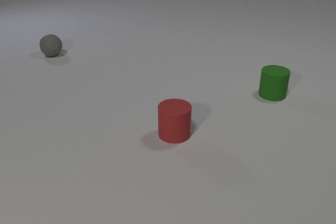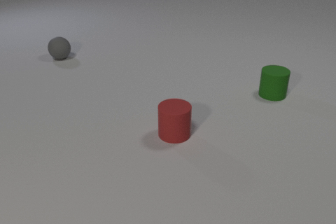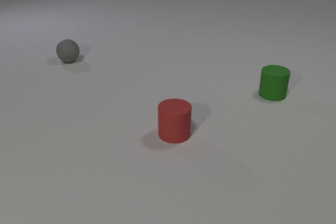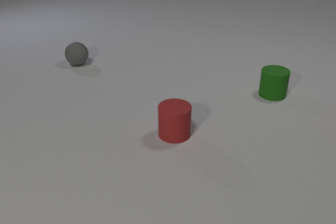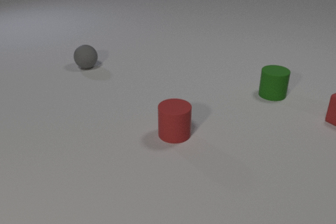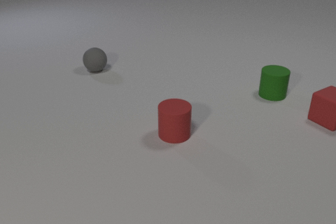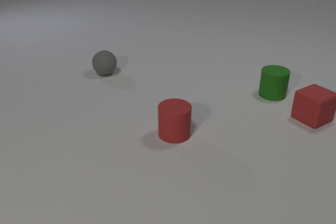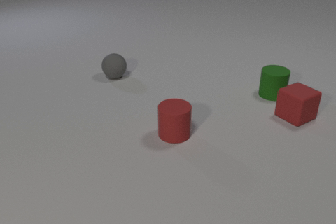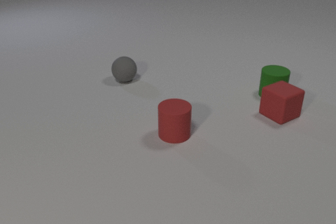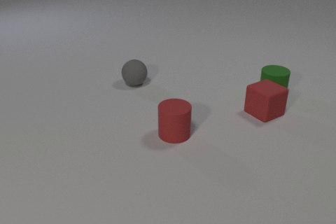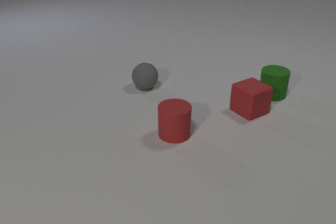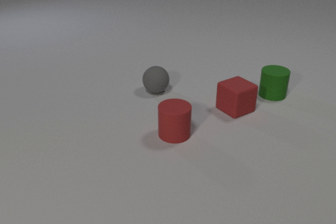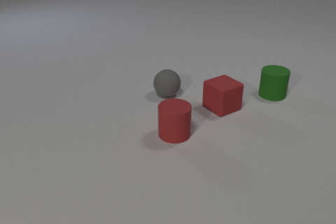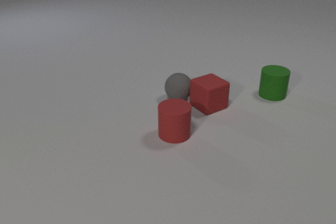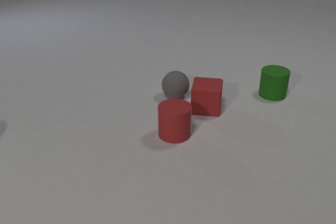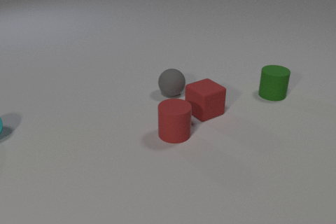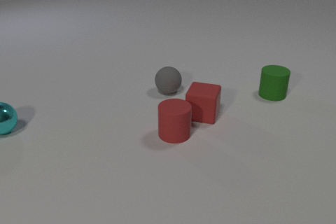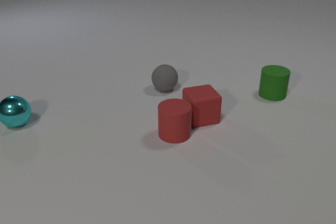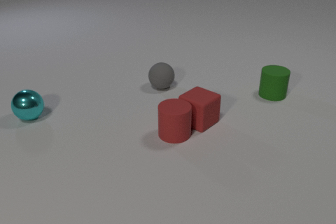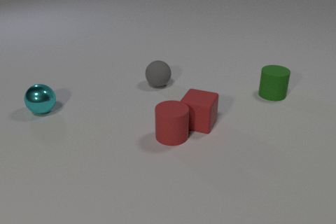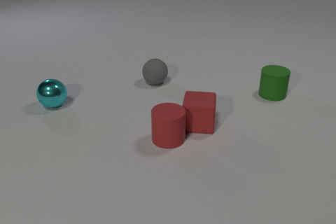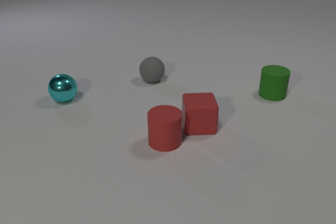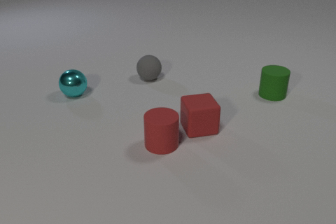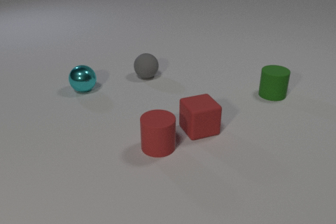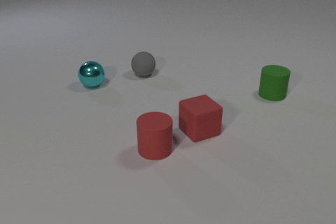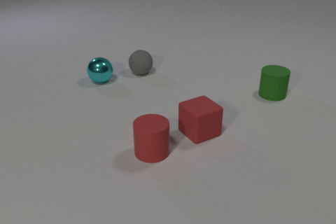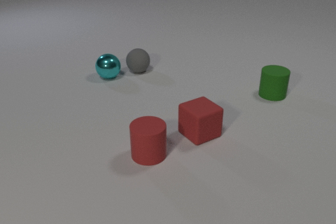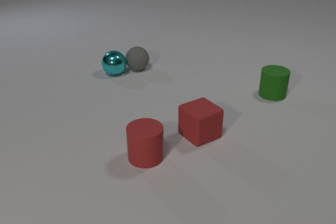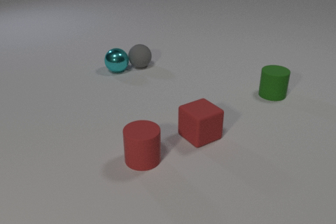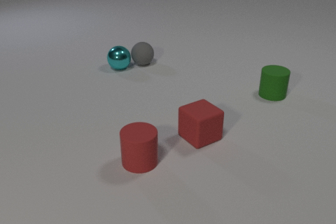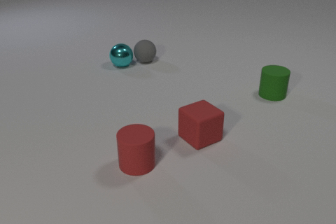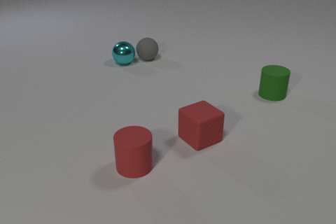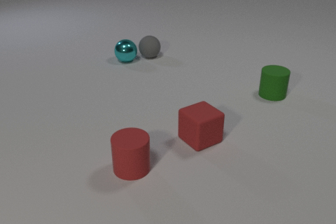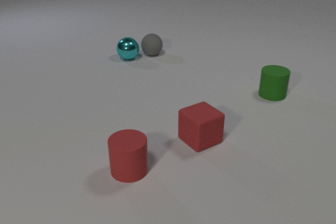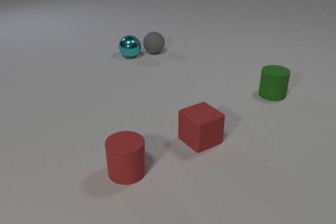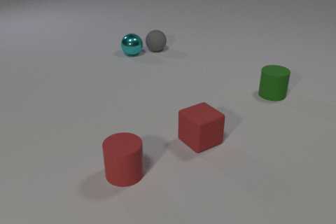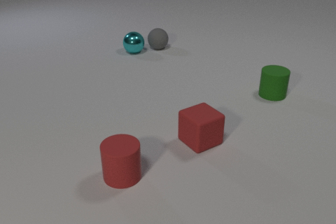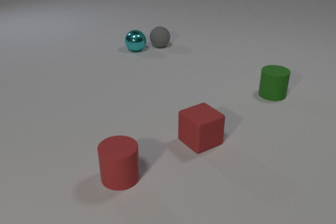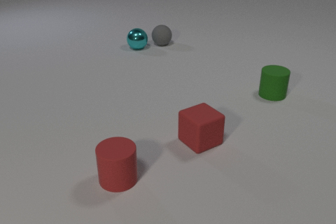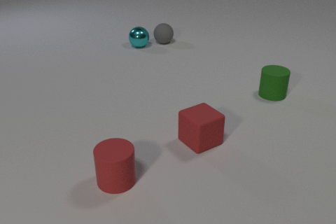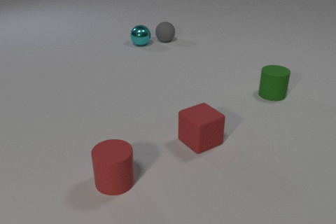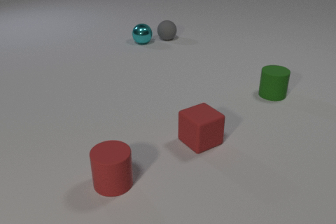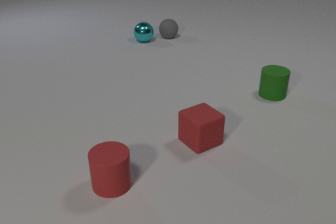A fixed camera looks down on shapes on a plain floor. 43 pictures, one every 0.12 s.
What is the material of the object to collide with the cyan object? rubber.
How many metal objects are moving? 1.
Are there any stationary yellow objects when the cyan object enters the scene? no.
0.00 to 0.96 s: The red rubber cube comes in at the right edge, slides to the left. The gray rubber sphere rolls toward the camera and to the right.
0.96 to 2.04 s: The red rubber cube slides to the left. The gray rubber sphere rolls to the right and toward the camera. The cyan metal sphere comes in at the left edge, rolls to the right and away from the camera. The red rubber cube and the gray rubber sphere collide.
2.04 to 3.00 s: The red rubber cube slides toward the camera. The gray rubber sphere rolls away from the camera and to the left. The cyan metal sphere rolls to the right and away from the camera. The red rubber cylinder slides toward the camera and to the left. The red rubber cube and the red rubber cylinder collide.
3.00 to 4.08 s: The red rubber cube slides toward the camera. The gray rubber sphere rolls away from the camera. The cyan metal sphere rolls away from the camera and to the right. The red rubber cylinder slides toward the camera and to the left. The gray rubber sphere and the cyan metal sphere collide.
4.08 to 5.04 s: The gray rubber sphere rolls away from the camera. The cyan metal sphere rolls away from the camera. The red rubber cylinder slides toward the camera and to the left.
